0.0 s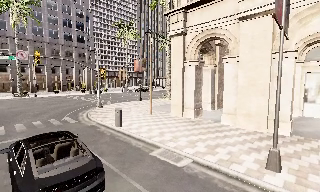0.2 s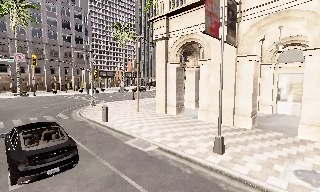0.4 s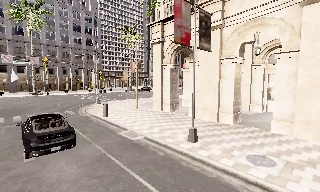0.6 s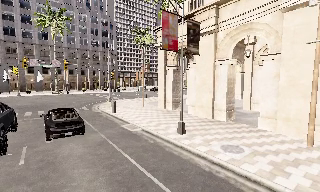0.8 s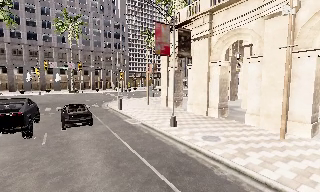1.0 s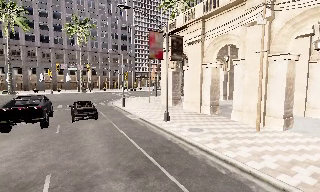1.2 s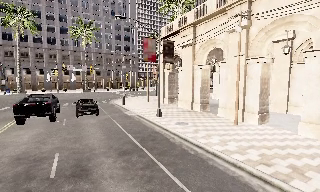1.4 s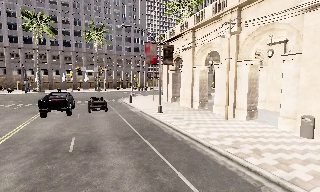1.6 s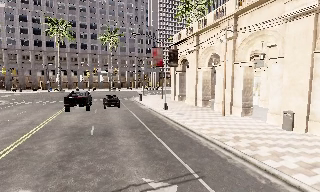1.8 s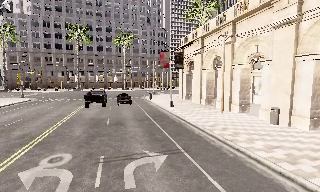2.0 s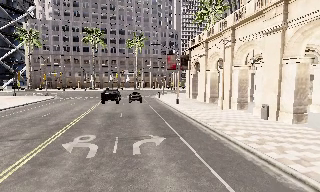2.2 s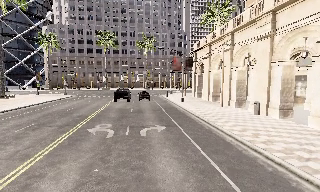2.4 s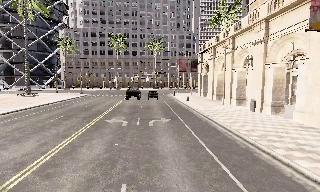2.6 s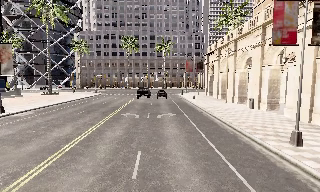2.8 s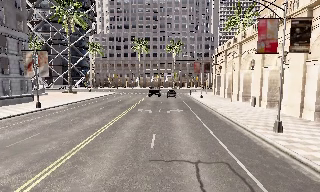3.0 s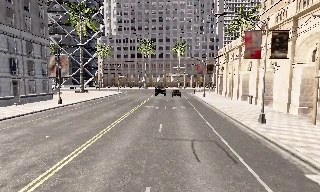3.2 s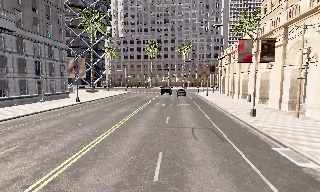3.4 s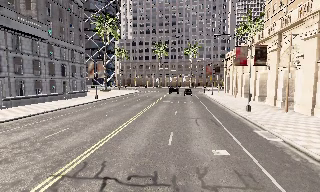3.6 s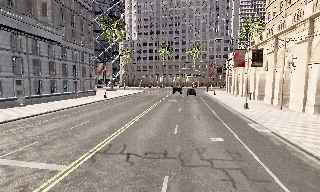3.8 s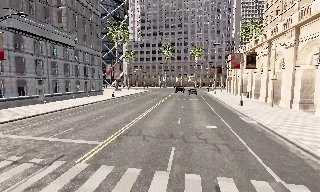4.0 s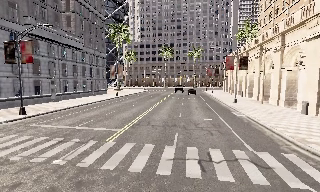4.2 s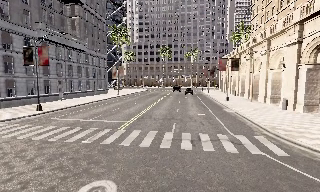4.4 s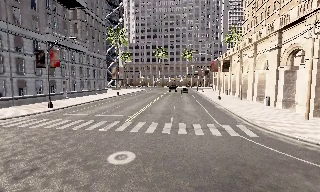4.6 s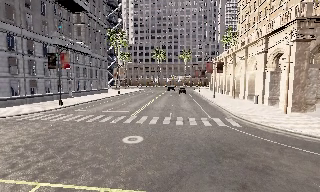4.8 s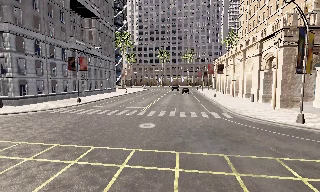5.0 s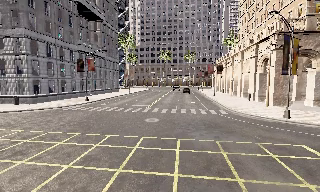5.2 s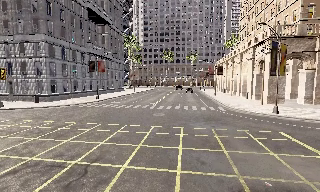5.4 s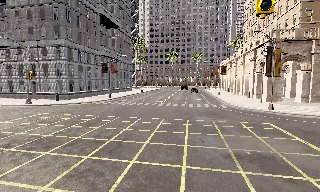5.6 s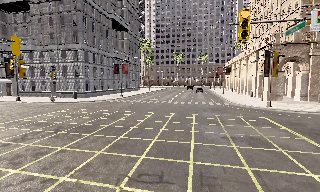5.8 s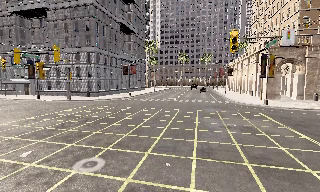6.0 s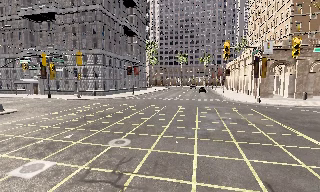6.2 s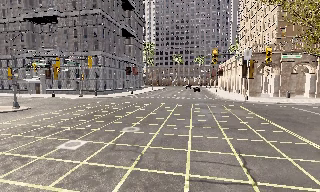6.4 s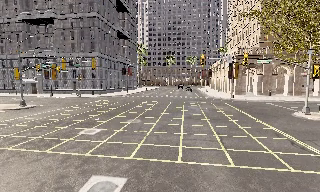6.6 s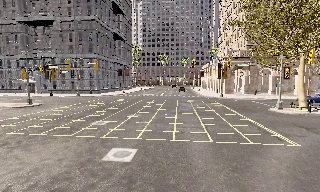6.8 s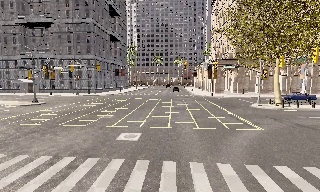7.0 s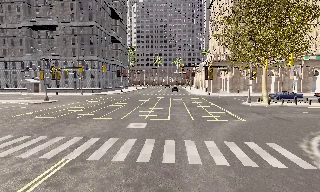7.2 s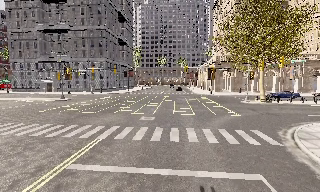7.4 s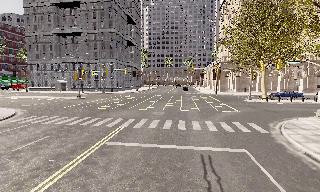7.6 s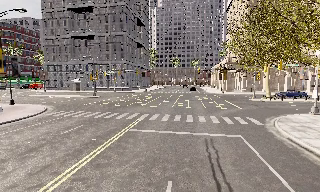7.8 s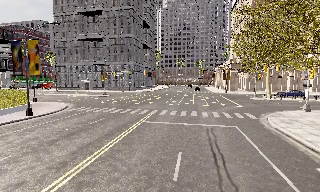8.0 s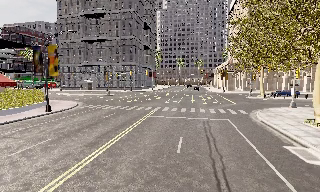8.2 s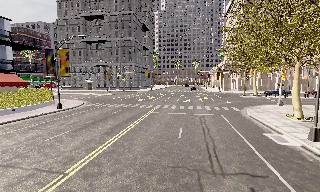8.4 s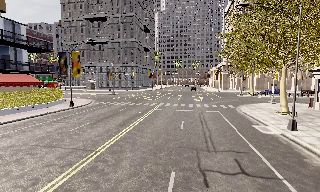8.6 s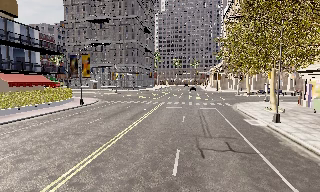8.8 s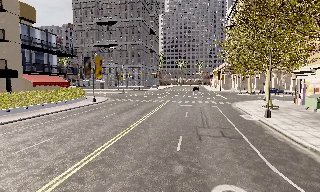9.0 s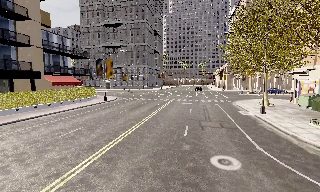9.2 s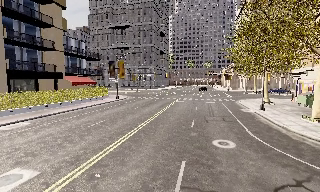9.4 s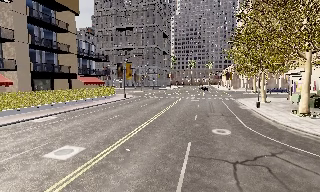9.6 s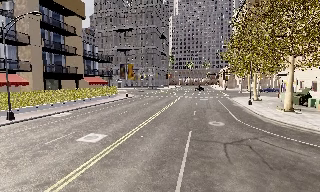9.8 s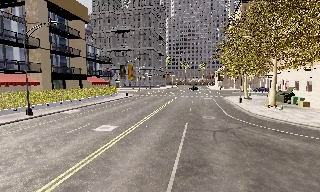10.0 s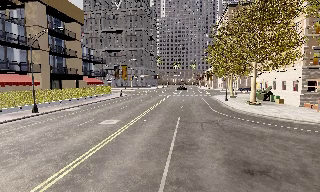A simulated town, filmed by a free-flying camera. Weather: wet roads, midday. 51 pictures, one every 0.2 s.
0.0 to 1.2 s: The camera pans to its left, which is counterclockwise from overhead, by about 20 degrees. It travels backward and to its right, about 11 m, so what stands in front gets smaller.
1.2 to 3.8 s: The scene slides to the right, as the camera pans about 40 degrees to its left. It travels backward, about 30 m.
3.8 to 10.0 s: The camera travels backward, about 65 m, so what stands in front gets smaller.
The film runs backward here.
